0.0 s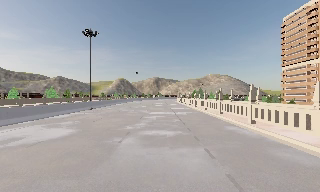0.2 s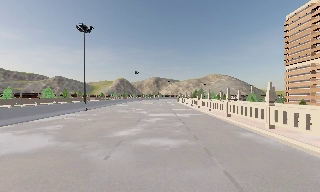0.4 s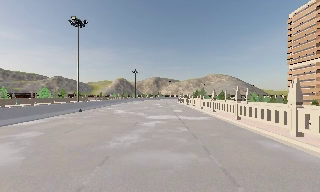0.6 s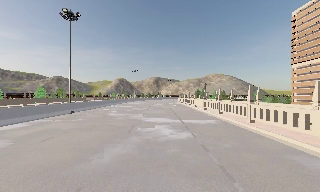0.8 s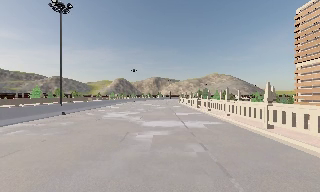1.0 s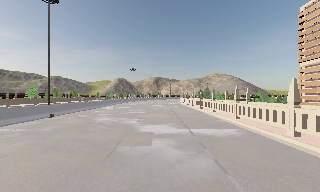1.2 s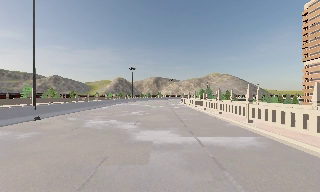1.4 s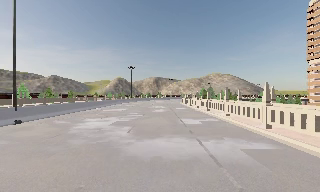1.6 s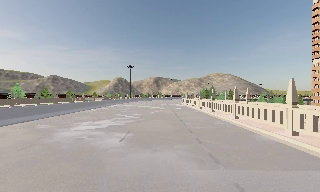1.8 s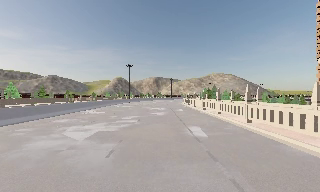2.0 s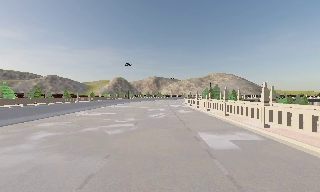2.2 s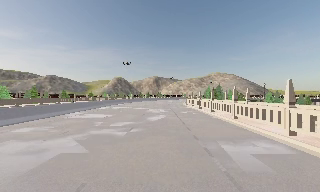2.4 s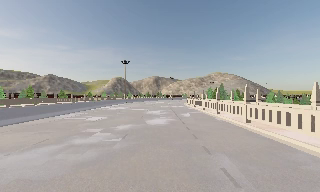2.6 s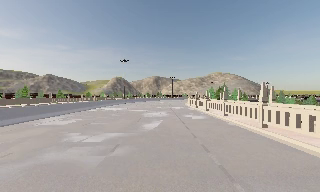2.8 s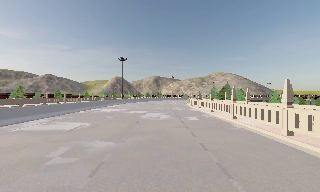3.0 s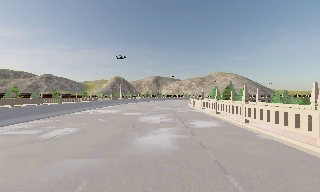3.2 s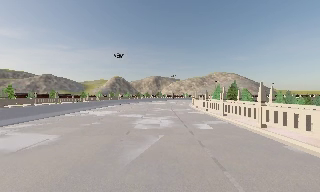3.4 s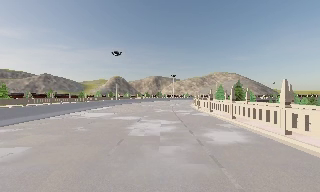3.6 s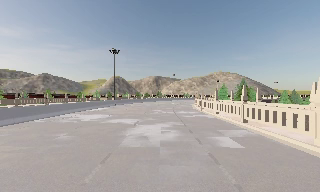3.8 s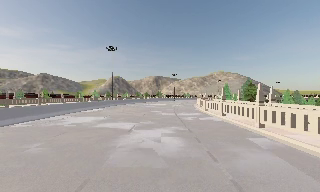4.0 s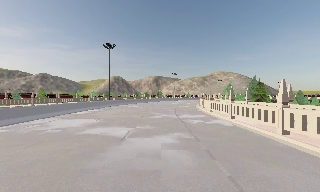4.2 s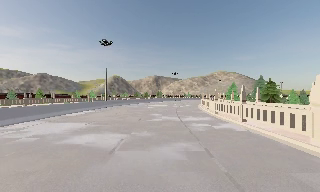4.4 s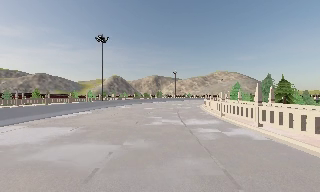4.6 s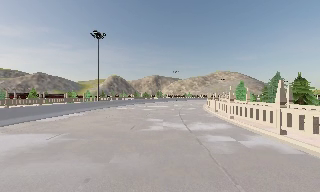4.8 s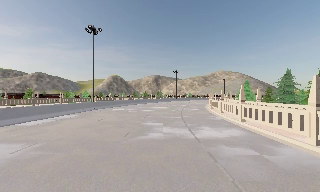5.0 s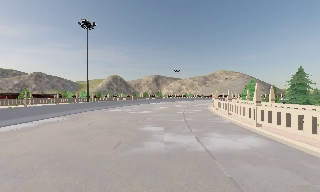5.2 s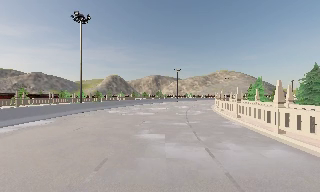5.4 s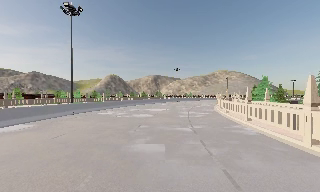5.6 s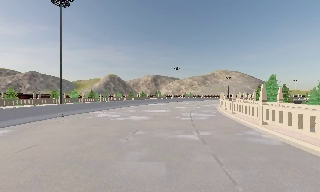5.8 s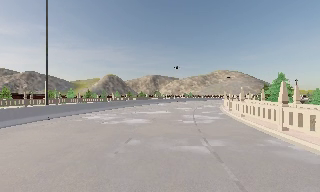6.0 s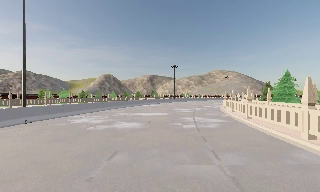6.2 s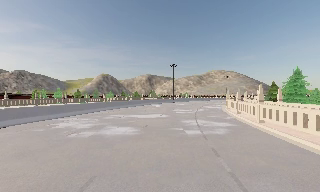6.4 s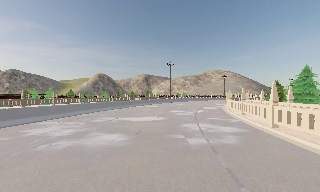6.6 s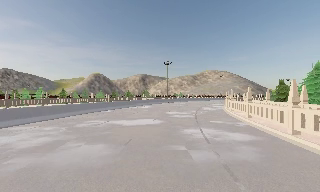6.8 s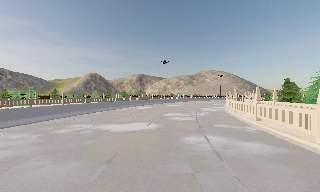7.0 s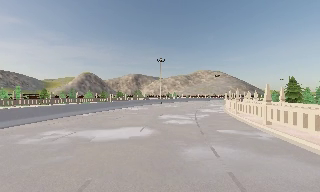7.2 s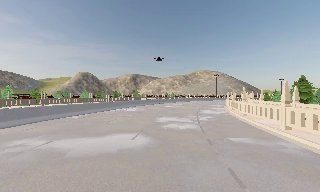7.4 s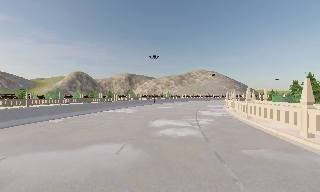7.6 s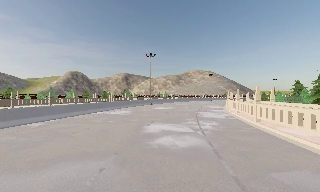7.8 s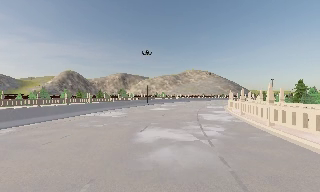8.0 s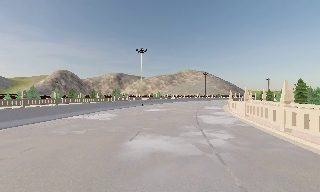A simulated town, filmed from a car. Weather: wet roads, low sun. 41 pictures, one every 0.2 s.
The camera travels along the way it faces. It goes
forward.
0.0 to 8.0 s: The camera swings to its right by about 15 degrees, and the scene slides to the left. It travels forward, about 70 m, so what stands in front looms larger.
The film runs forward here.
